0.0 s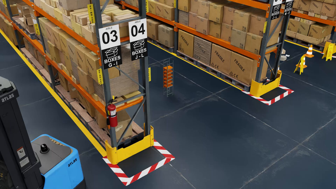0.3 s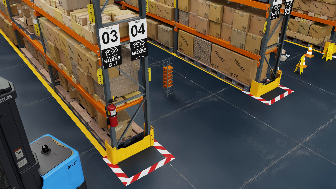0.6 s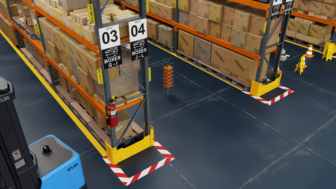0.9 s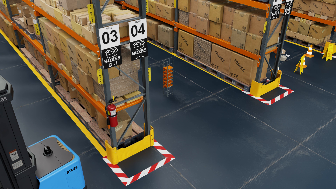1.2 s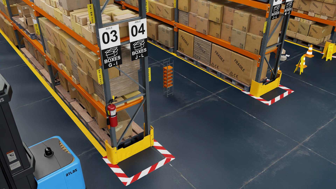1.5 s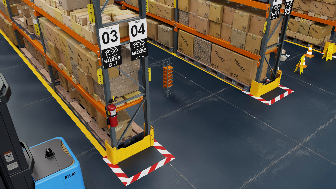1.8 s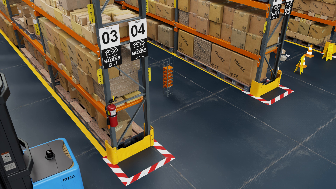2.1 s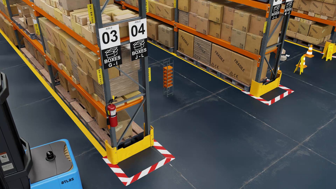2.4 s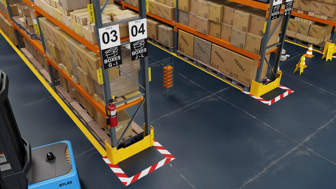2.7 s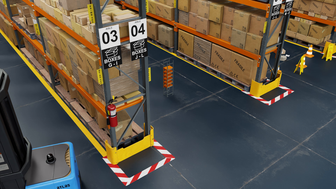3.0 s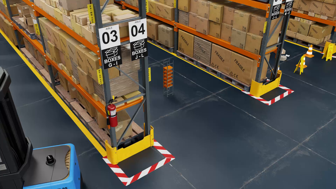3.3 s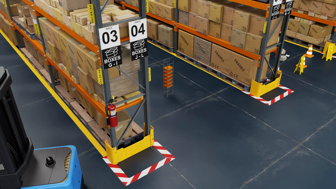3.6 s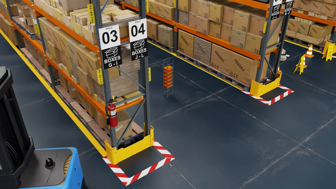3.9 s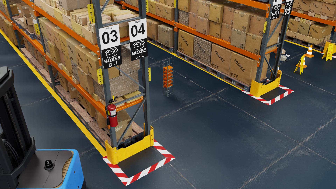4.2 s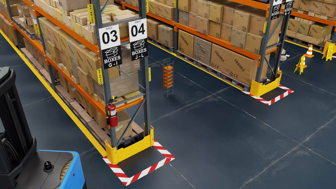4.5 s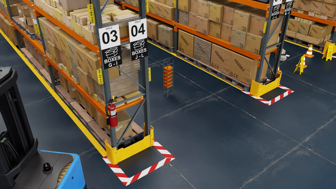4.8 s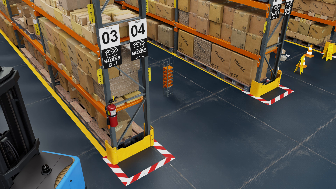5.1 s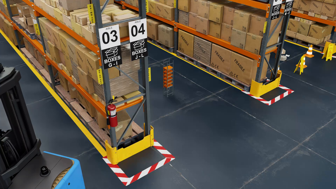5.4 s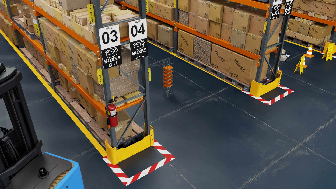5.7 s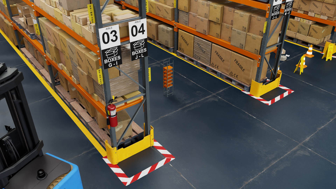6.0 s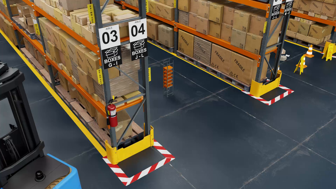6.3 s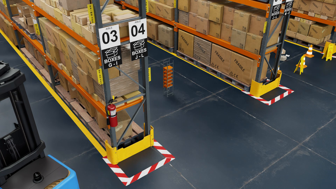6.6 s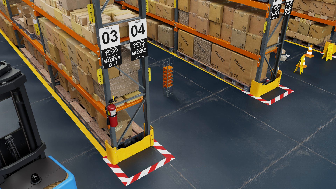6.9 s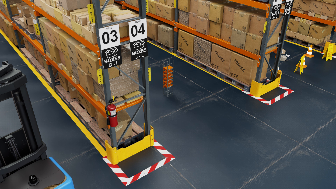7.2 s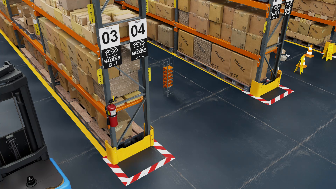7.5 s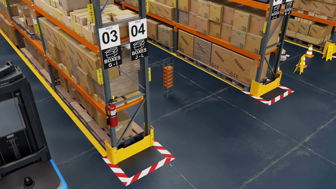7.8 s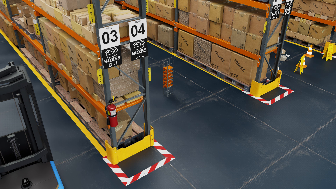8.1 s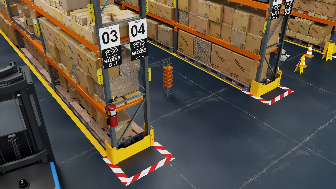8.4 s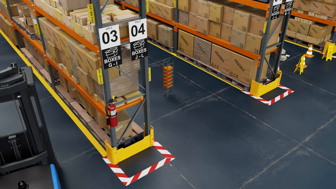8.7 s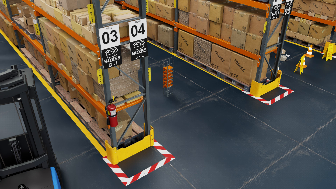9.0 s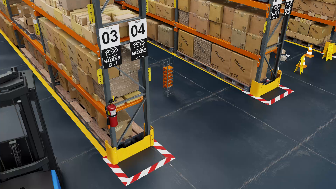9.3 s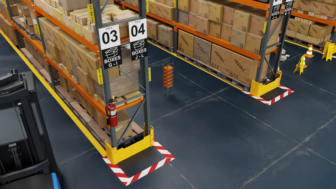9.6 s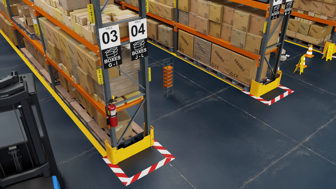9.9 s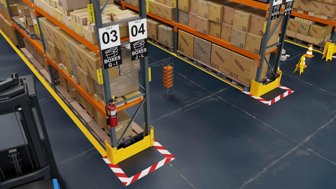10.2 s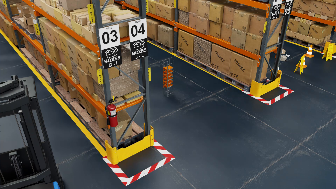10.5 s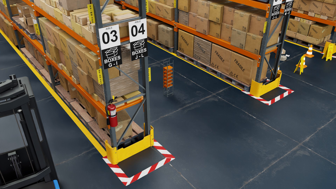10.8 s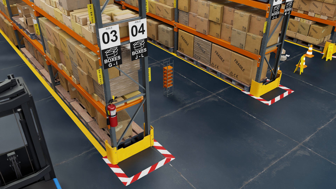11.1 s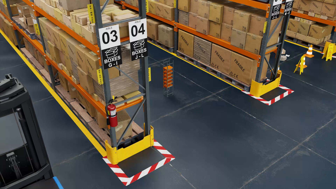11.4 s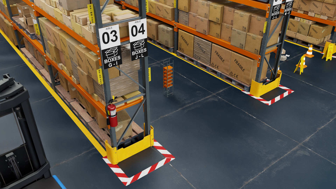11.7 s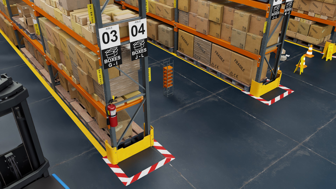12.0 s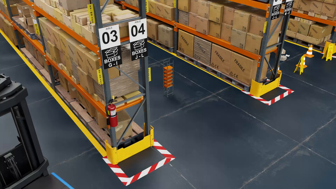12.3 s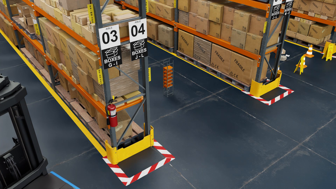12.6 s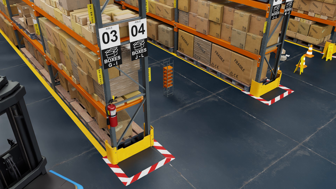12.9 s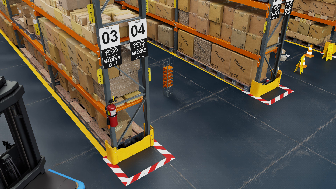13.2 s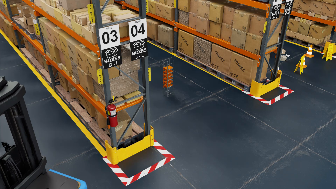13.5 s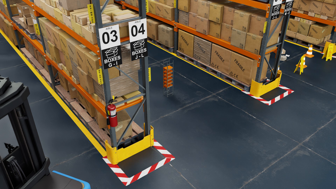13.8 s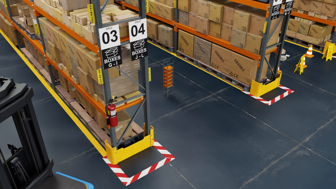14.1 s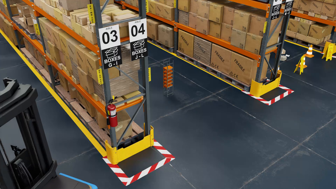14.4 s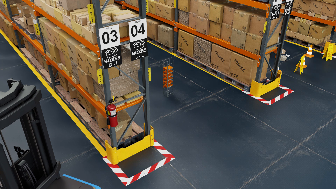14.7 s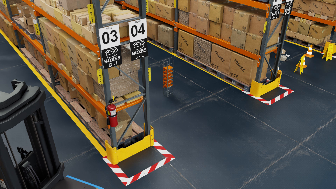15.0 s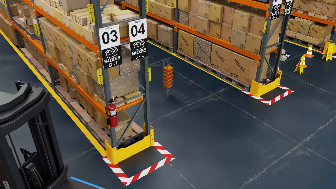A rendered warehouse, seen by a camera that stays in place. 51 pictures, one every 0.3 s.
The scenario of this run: A forklift runs into an object in its way.
